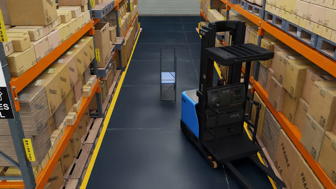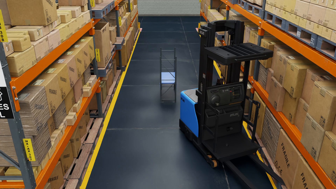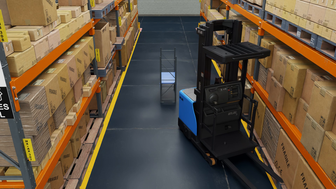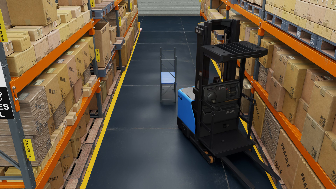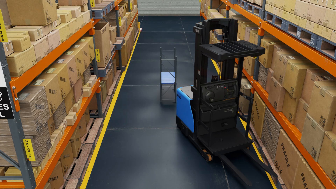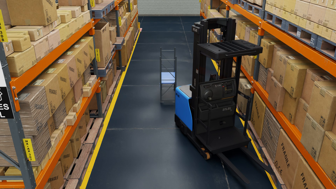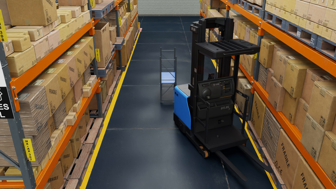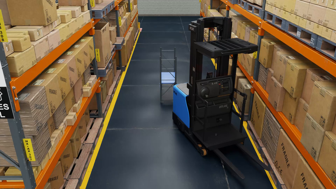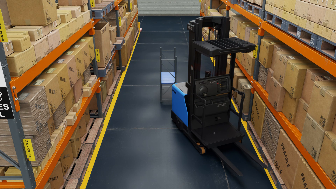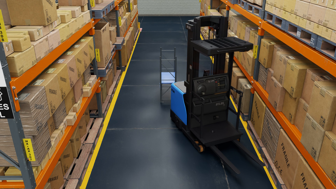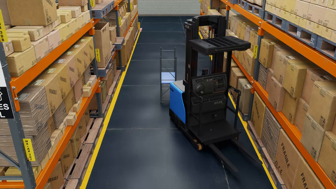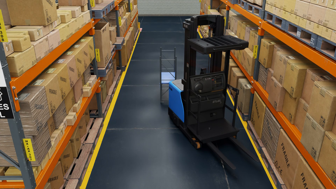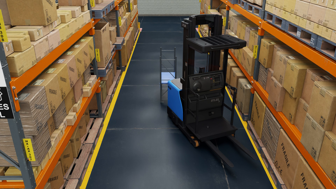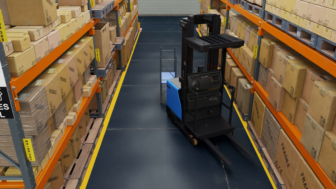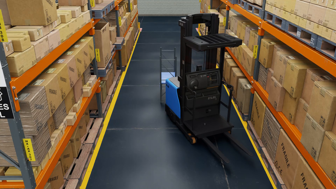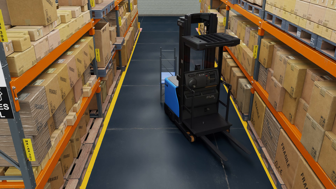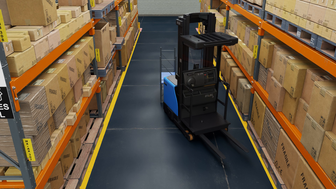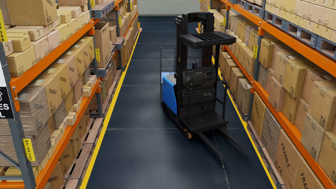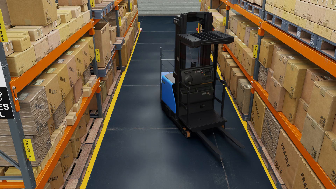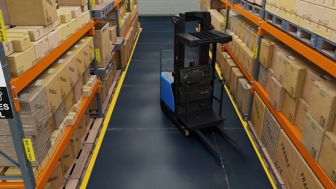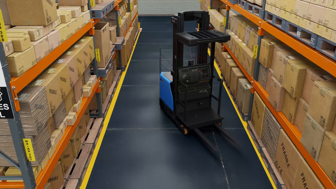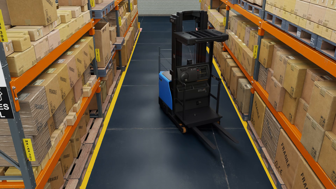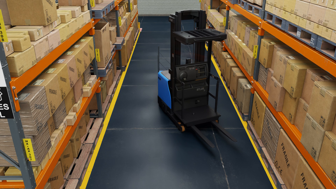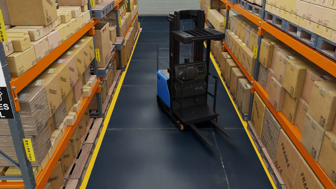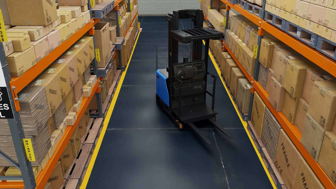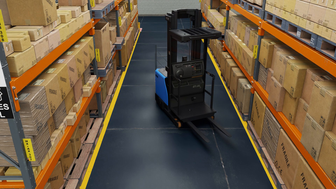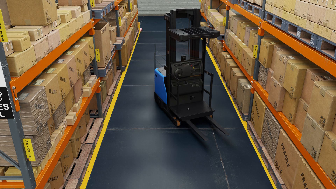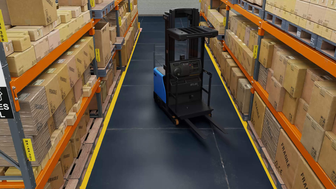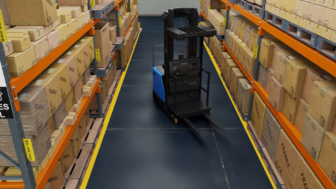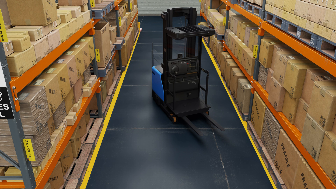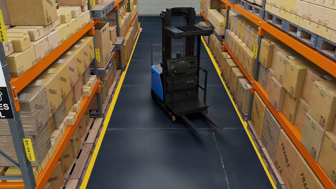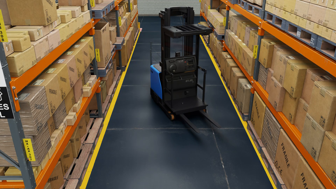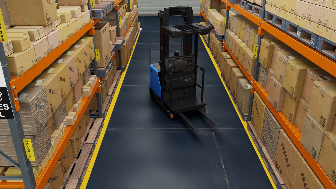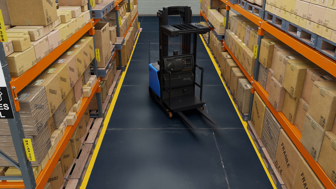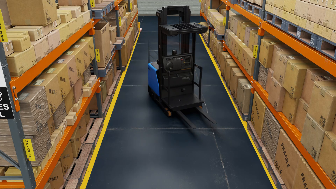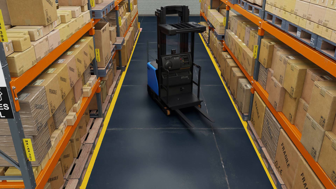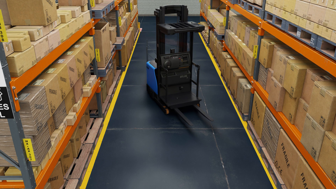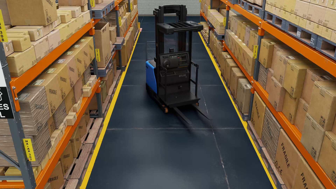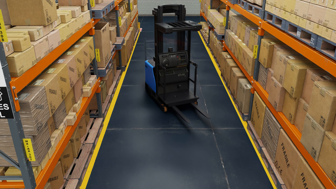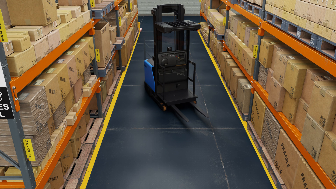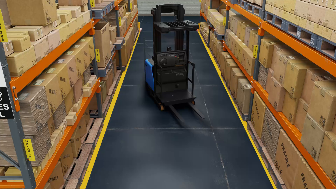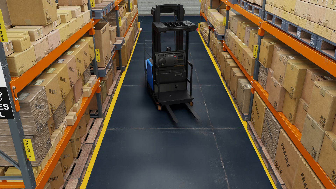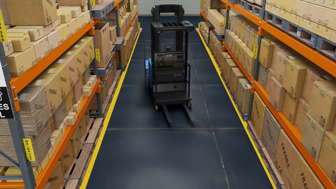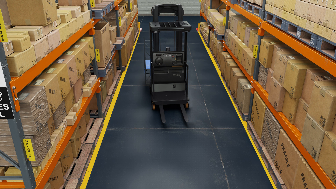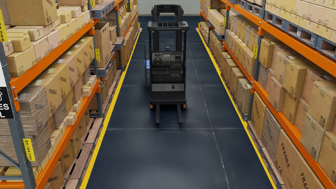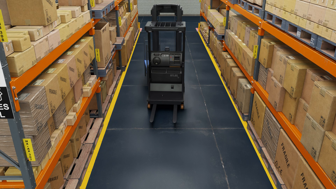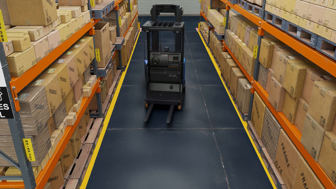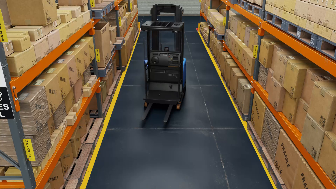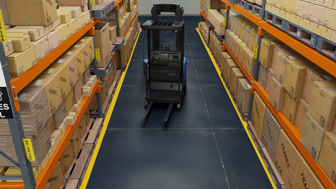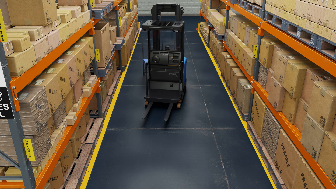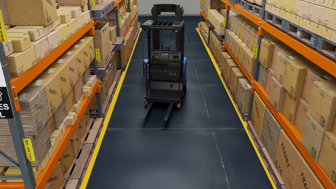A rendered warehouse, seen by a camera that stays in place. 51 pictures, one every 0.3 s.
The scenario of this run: A forklift runs into an object in its way.
